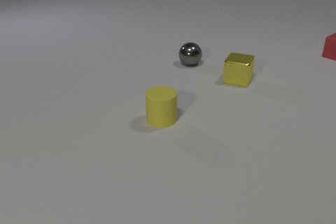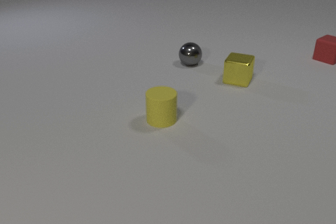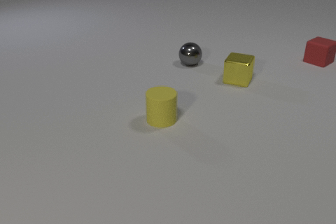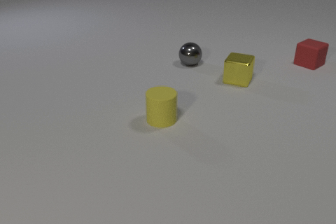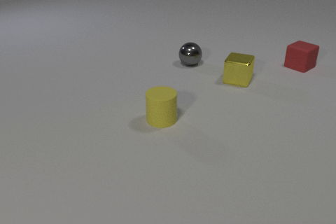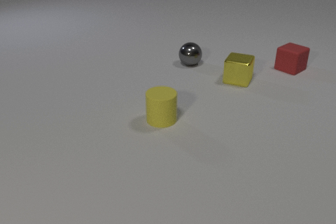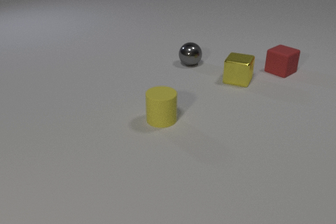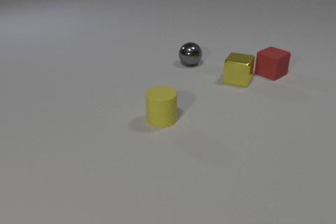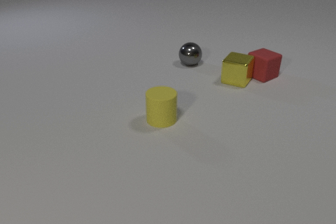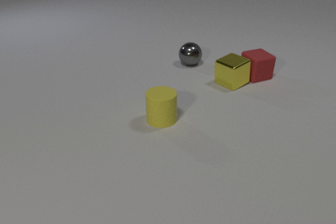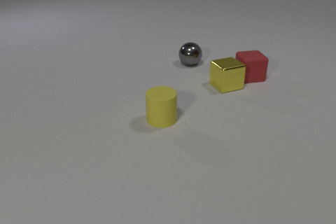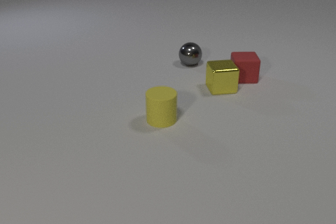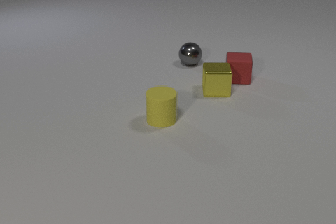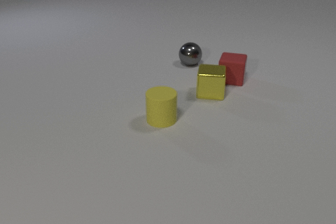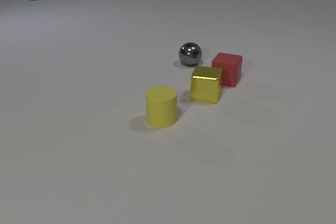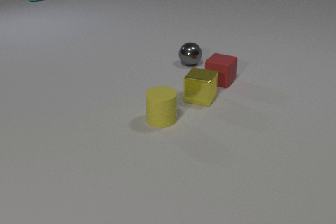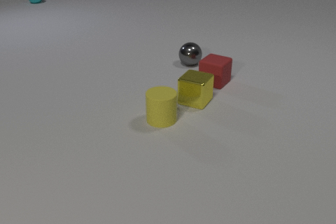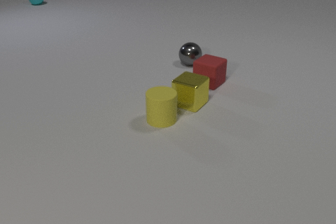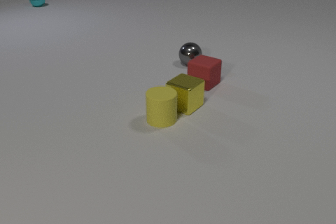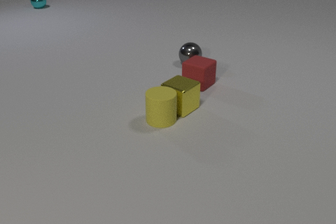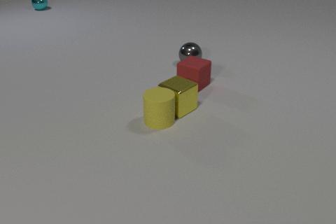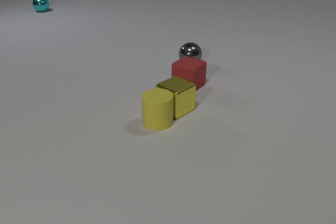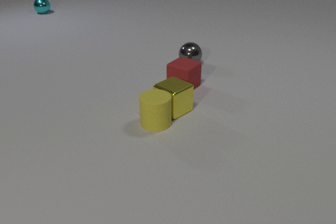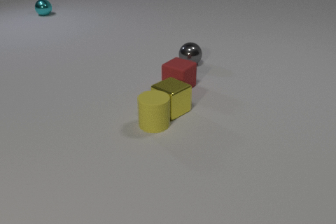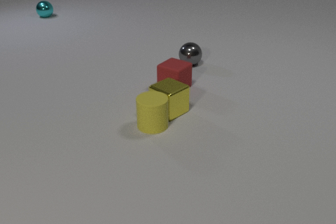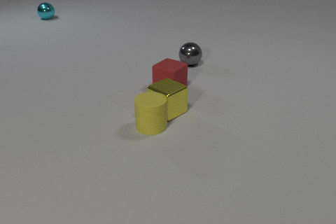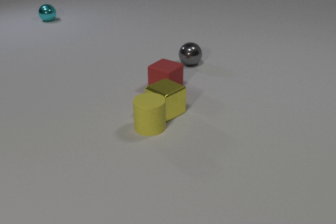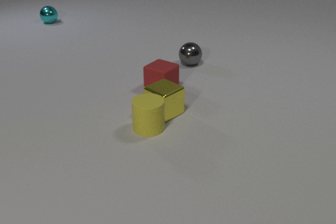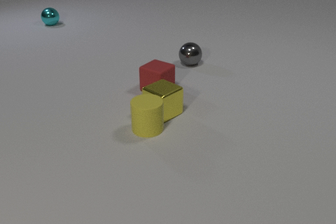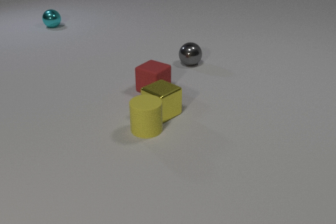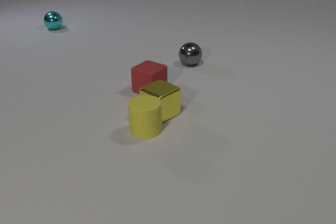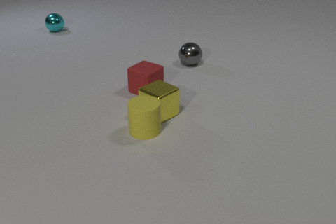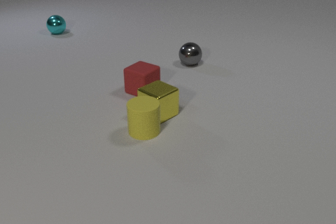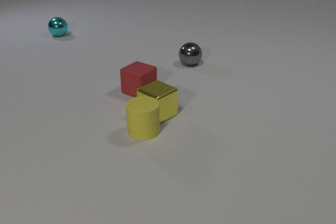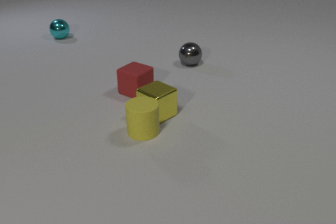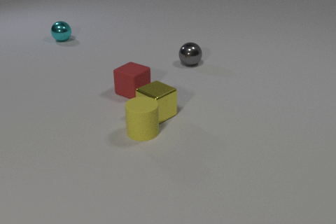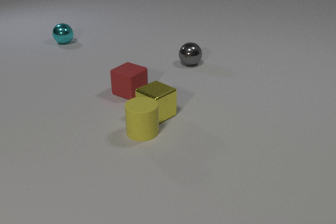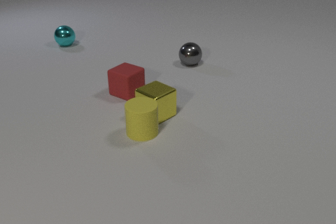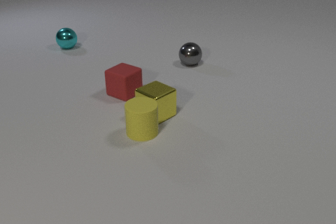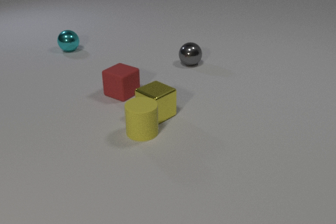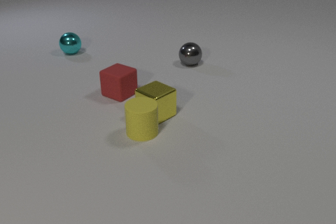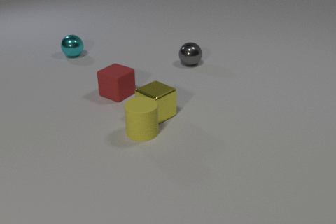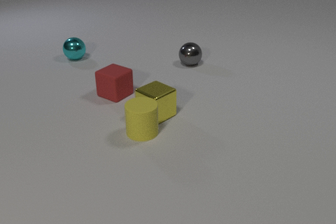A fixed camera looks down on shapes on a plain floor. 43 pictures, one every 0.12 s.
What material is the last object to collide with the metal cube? rubber.
What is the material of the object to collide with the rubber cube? metal.
Are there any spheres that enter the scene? yes.
0.00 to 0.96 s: The red rubber cube slides toward the camera and to the left. The red rubber cube and the yellow metal cube collide.
0.96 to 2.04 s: The red rubber cube slides to the left and toward the camera, spins so that its near face slides to the left, clockwise seen from above. The yellow metal cube slides toward the camera and to the left, spins so that its near face slides to the left, clockwise seen from above. The cyan metal sphere comes in at the top edge, rolls toward the camera.
2.04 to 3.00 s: The red rubber cube slides to the left. The yellow metal cube slides to the left and toward the camera. The yellow rubber cylinder slides toward the camera and to the left. The cyan metal sphere rolls toward the camera. The yellow metal cube and the yellow rubber cylinder collide.
3.00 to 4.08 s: The red rubber cube slides to the left. The yellow metal cube slides to the left. The yellow rubber cylinder slides toward the camera and to the left. The cyan metal sphere rolls toward the camera.
4.08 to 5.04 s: The red rubber cube slides to the left. The cyan metal sphere rolls toward the camera.
